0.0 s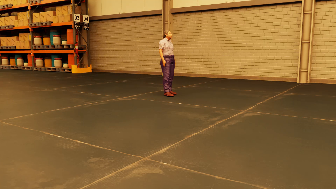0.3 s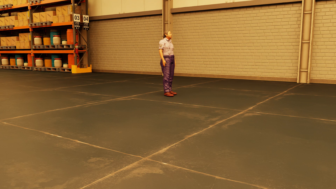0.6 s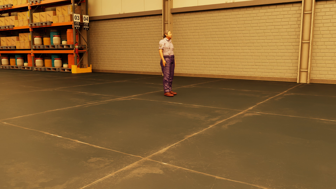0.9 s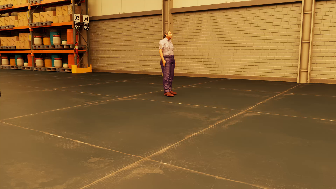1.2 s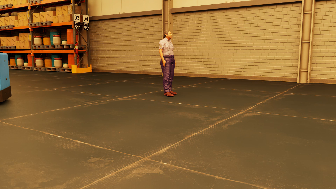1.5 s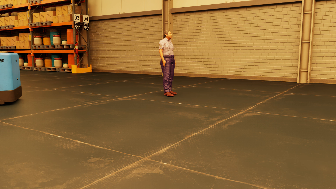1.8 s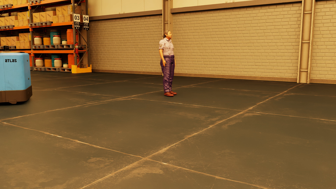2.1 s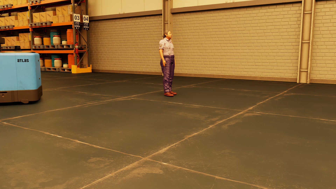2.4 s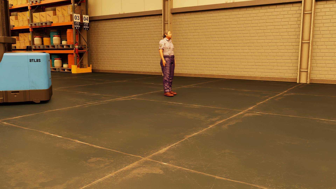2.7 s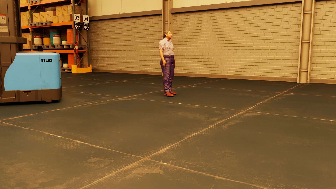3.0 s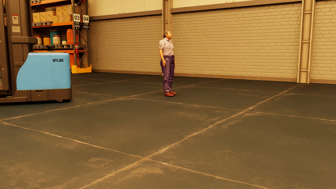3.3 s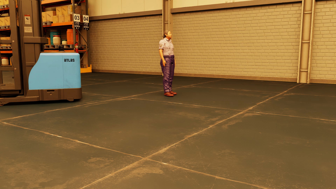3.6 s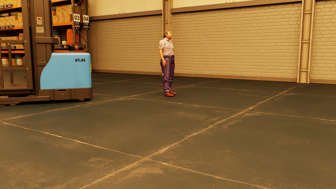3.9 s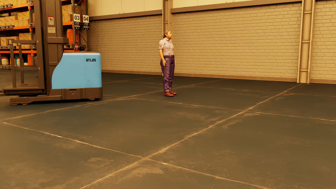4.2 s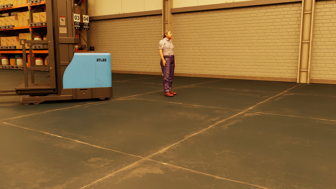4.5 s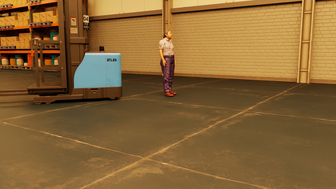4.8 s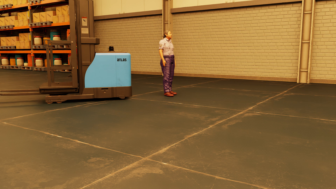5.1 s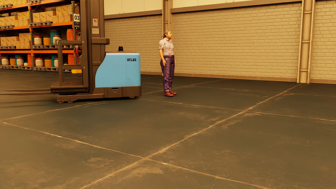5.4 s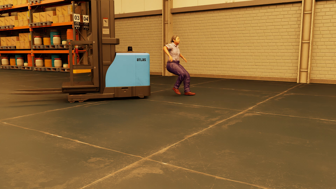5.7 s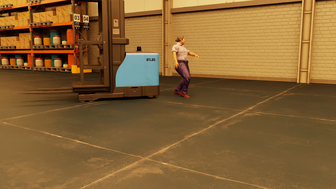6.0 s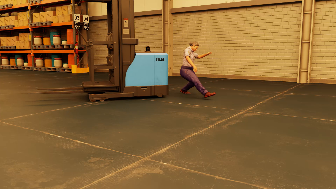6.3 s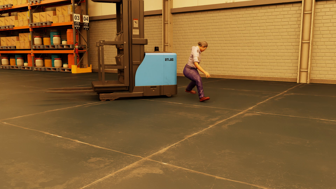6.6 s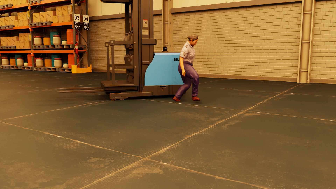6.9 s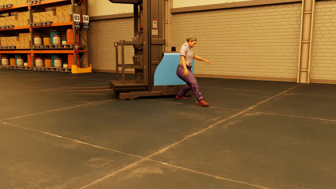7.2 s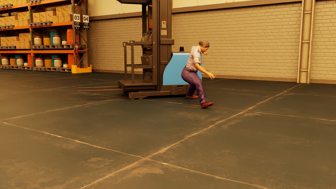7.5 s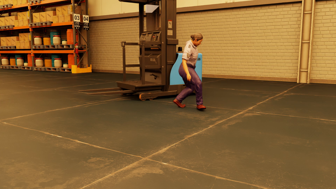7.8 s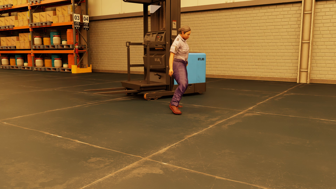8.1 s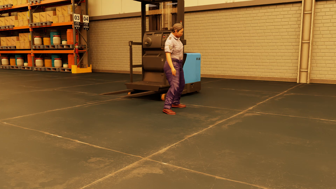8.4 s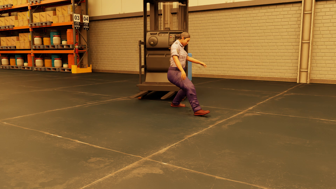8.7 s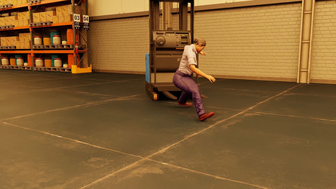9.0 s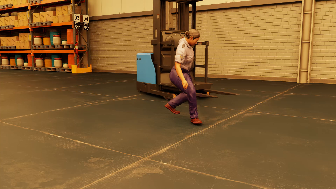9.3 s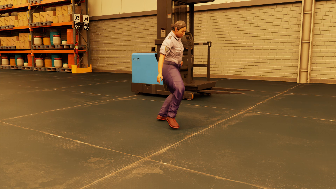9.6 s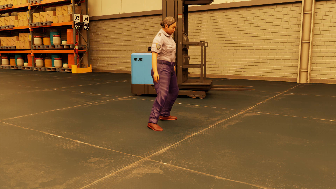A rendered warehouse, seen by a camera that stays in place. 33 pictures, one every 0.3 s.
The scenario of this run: Near miss between a forklift and a person.
